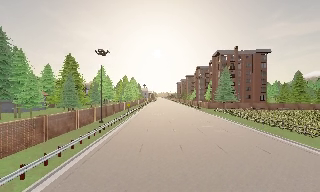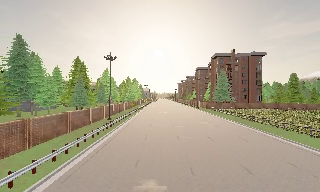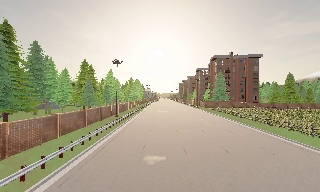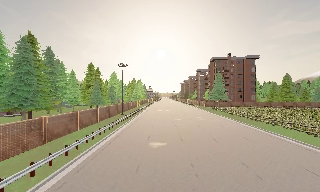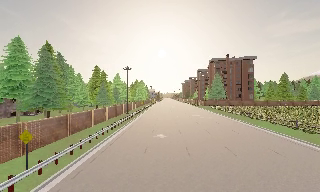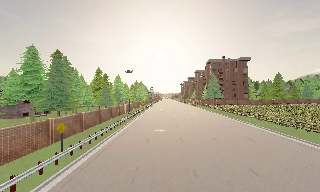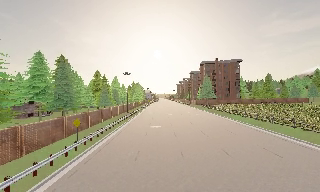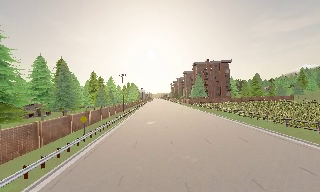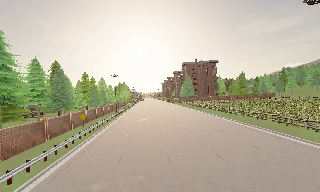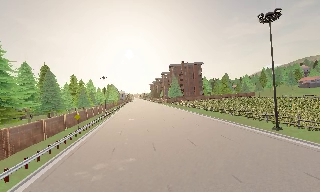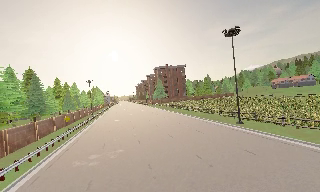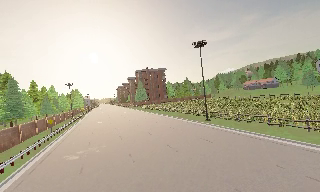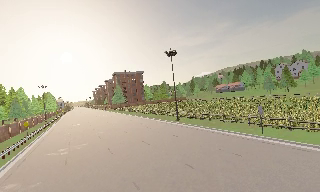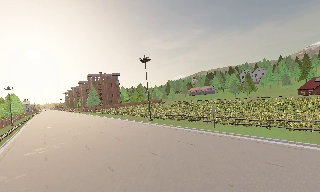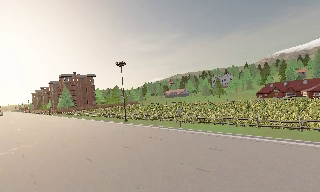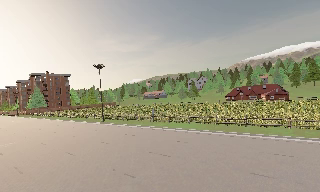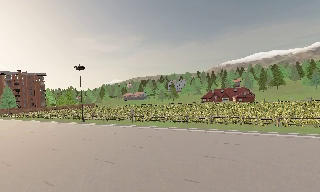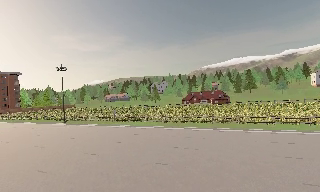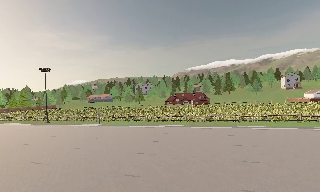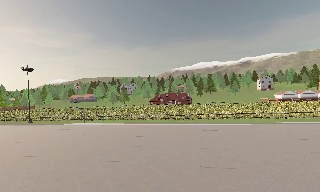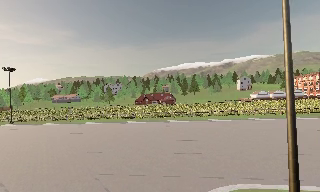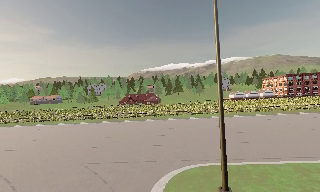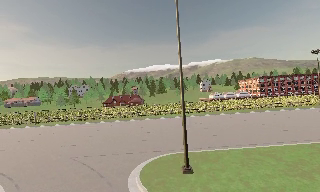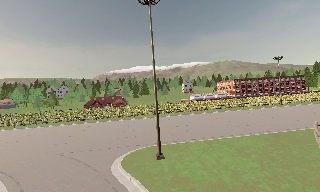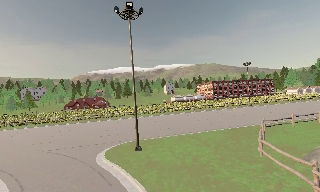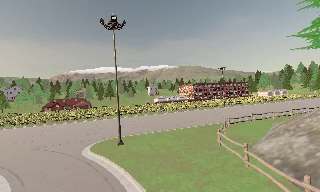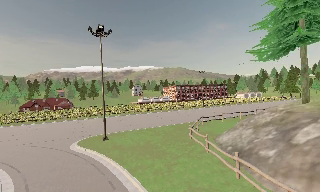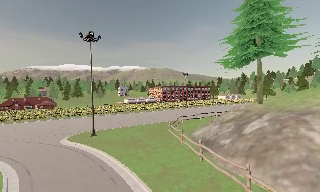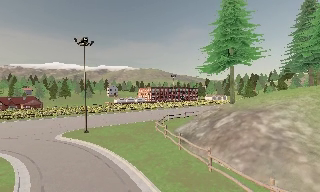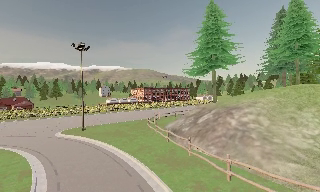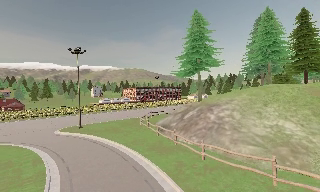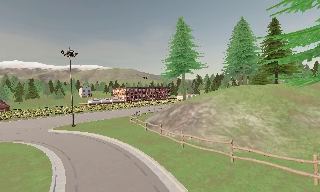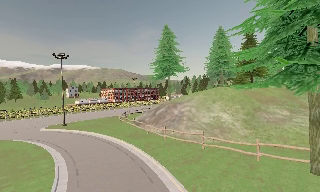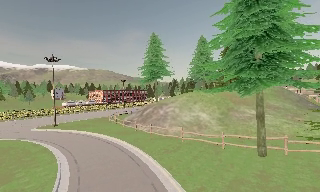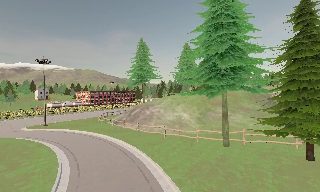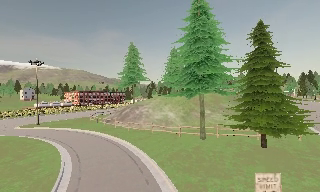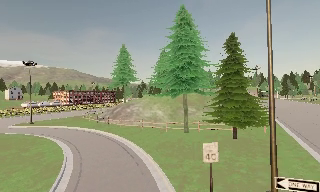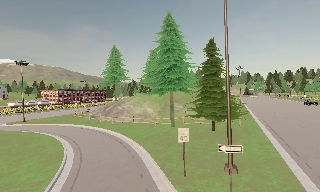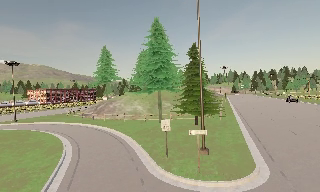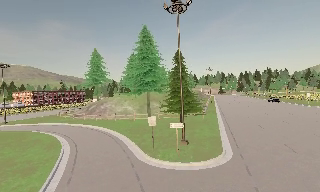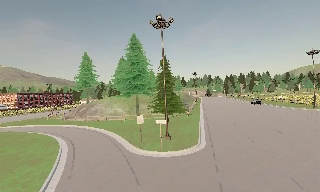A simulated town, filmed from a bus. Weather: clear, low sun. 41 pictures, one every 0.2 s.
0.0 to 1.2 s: The camera travels backward, about 20 m, so what stands in front gets smaller.
1.2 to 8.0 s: The camera swings to its right by about 165 degrees, and the scene slides to the left. It travels backward, about 85 m.
The film runs backward here.
